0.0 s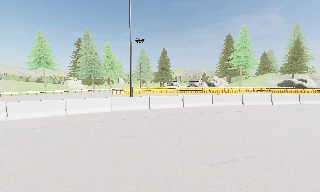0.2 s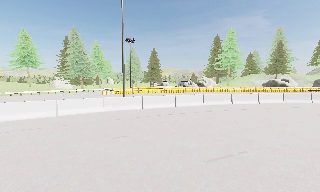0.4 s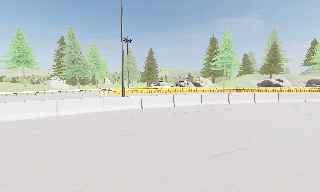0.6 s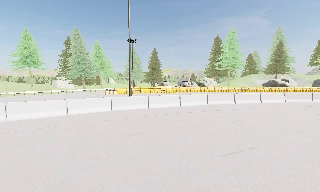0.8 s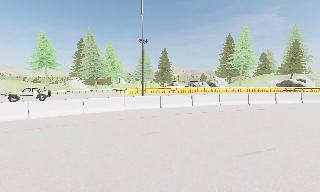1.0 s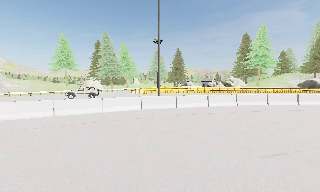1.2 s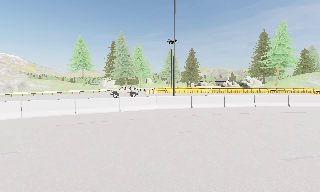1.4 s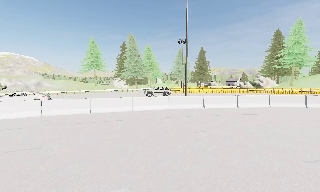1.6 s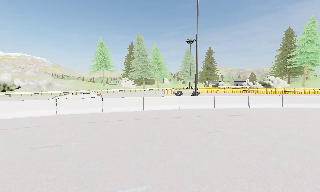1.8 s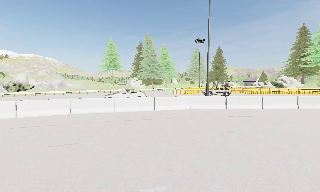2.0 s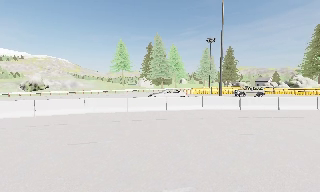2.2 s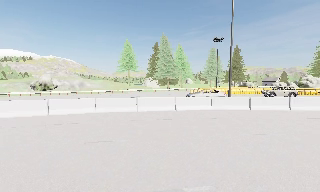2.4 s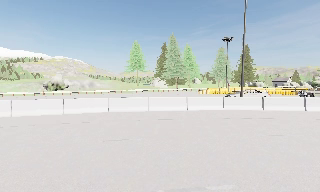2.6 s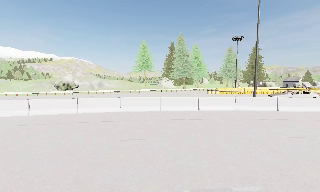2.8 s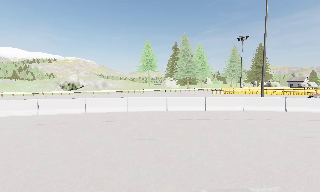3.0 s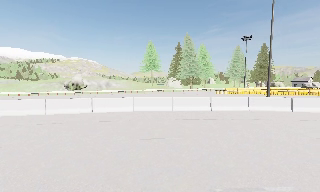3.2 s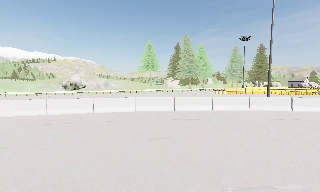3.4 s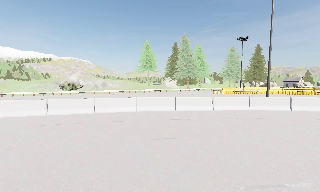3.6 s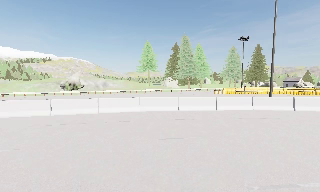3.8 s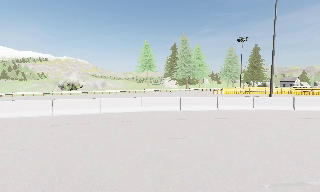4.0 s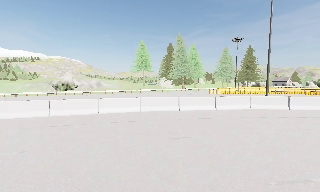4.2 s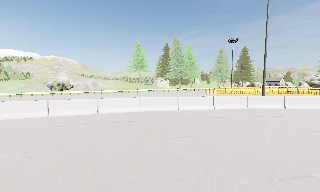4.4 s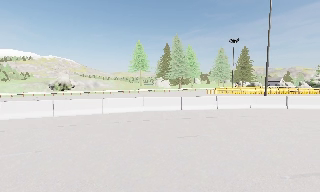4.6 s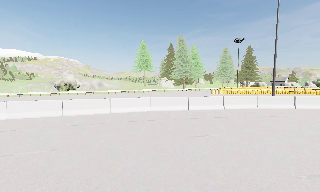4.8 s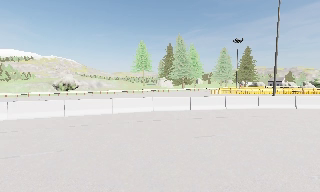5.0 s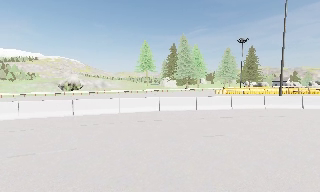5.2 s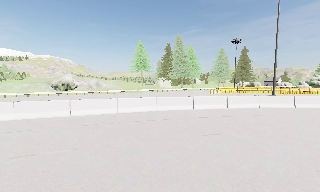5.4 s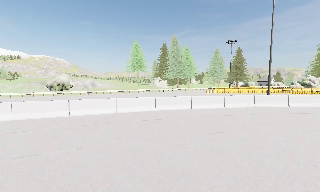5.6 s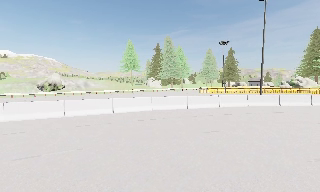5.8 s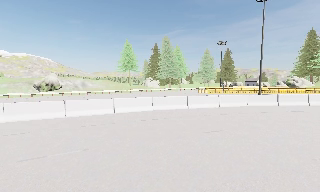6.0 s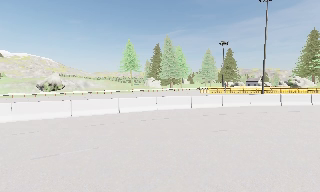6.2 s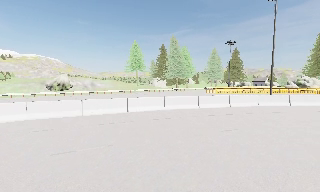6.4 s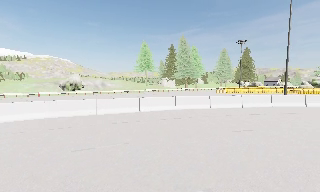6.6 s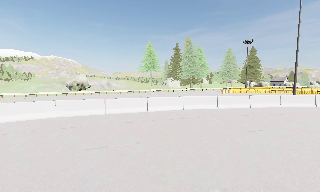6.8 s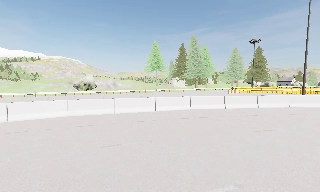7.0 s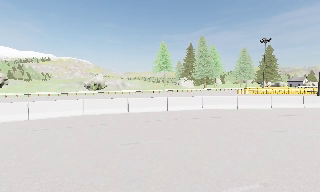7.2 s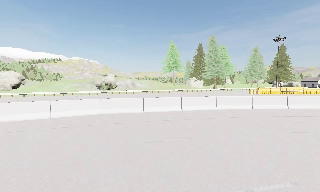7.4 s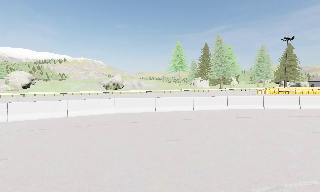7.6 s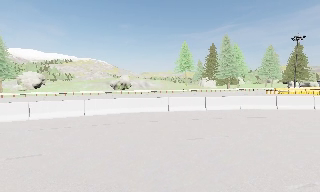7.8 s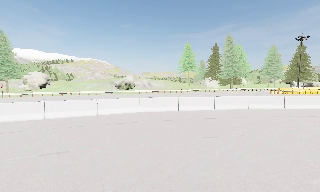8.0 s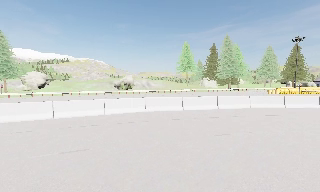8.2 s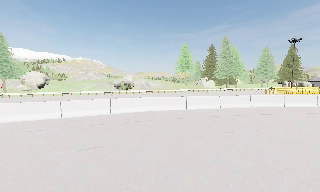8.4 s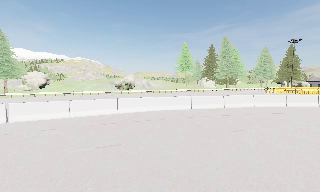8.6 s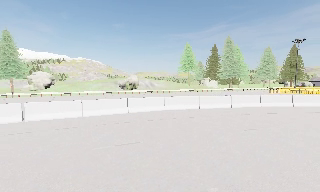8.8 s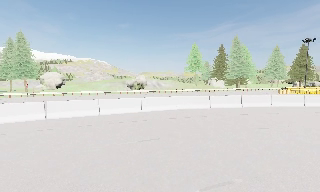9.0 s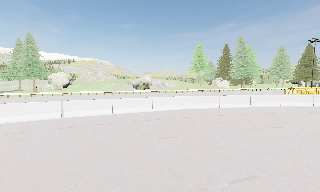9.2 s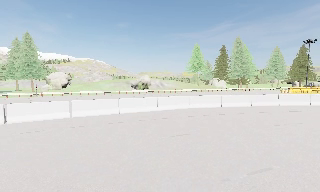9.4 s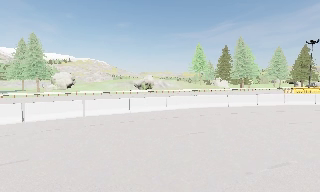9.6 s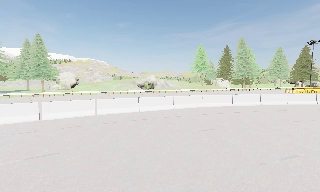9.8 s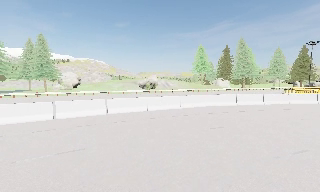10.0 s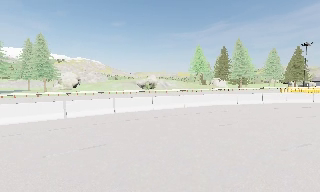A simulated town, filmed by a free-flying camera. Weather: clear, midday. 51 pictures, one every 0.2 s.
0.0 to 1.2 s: The camera travels to its left and backward, about 2 m, so close, fixed things drift to the right.
1.2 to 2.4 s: The camera pans to its left, which is counterclockwise from overhead, by about 15 degrees. It travels to its left, about 2 m, so close, fixed things drift to the right.
2.4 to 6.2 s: The camera travels to its left, about 6 m, so close, fixed things drift to the right.
6.2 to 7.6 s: The scene slides to the right, as the camera pans about 15 degrees to its left. It travels to its left, about 3.5 m, so close, fixed things drift to the right. It gains speed.
7.6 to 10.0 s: The camera travels to its left and backward, about 10 m, so close, fixed things drift to the right.
The film runs backward here.
